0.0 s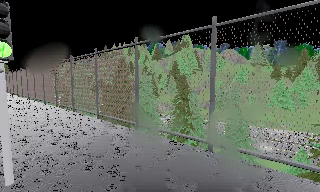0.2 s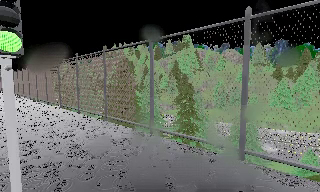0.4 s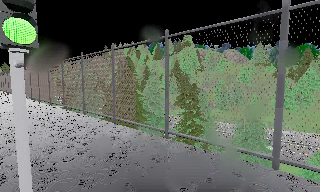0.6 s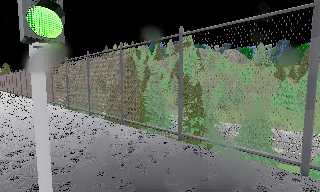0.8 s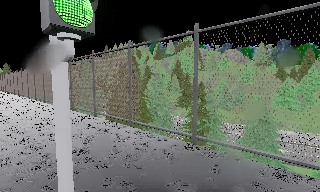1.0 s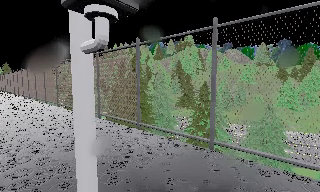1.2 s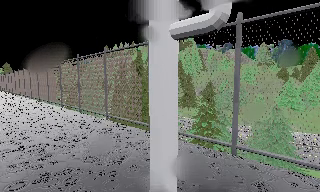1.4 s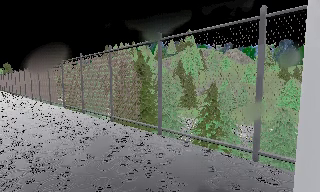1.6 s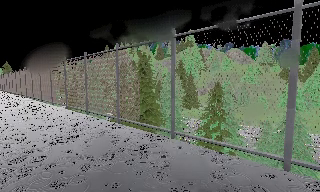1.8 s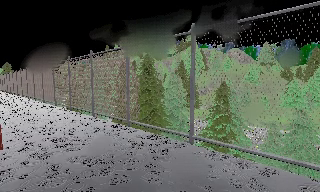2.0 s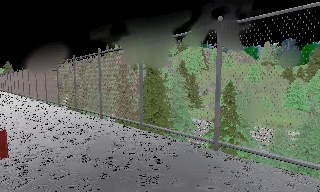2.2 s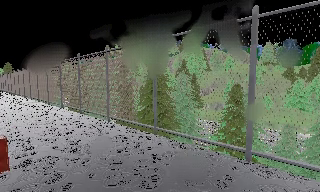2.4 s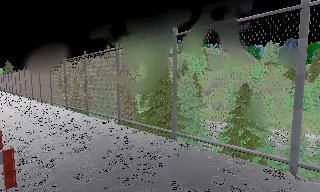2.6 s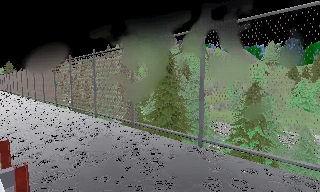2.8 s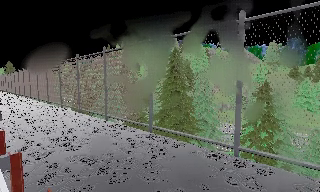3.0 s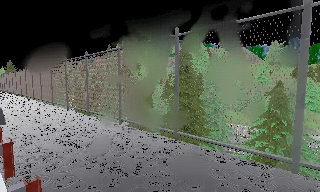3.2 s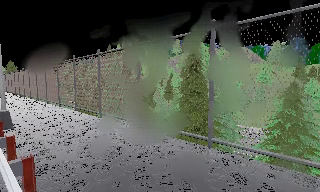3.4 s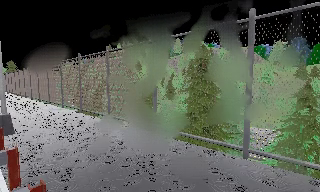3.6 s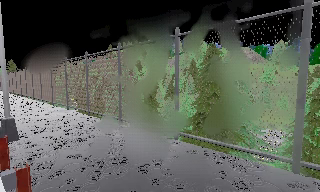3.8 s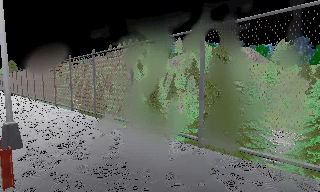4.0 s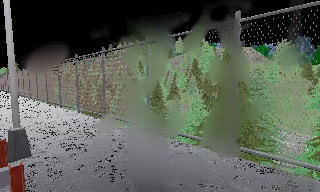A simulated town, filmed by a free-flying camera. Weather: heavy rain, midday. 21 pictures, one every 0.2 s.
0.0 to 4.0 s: The camera travels to its left and forward, about 14 m, so close, fixed things drift to the right. It gains speed.
The film runs forward here.
